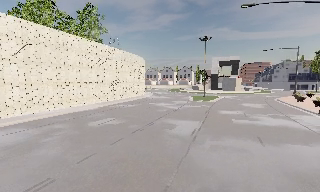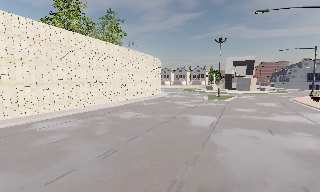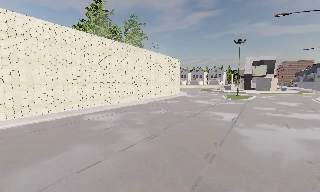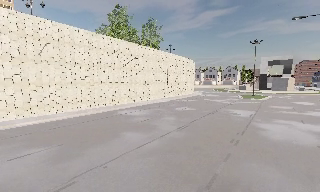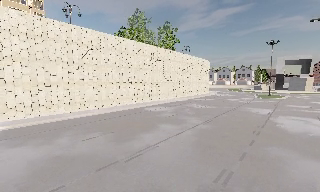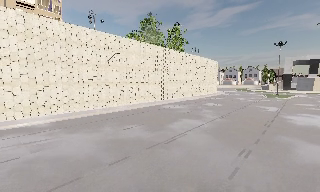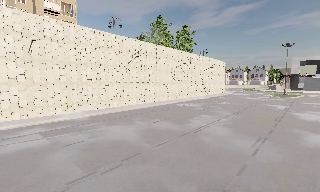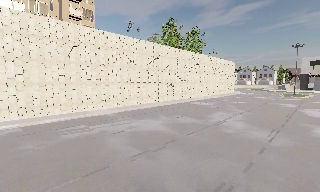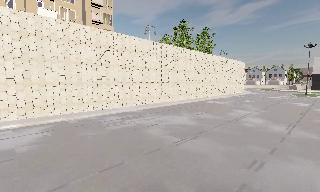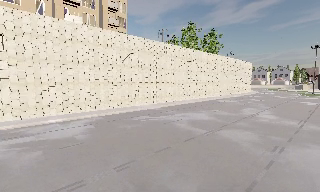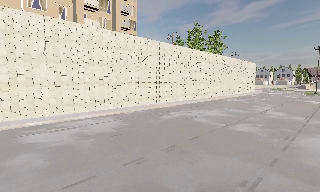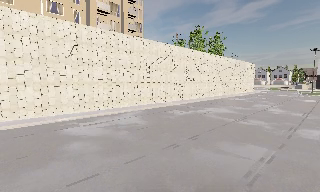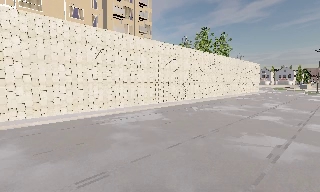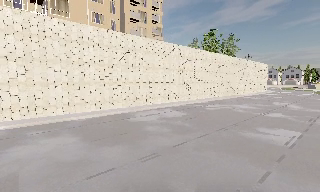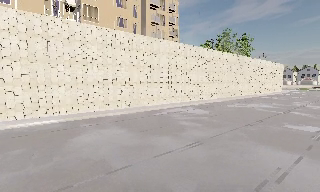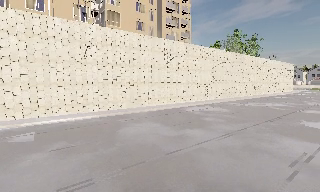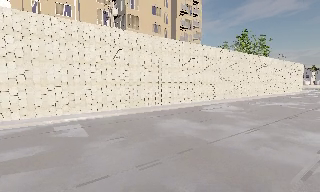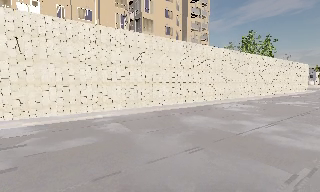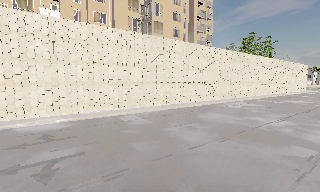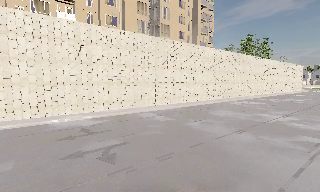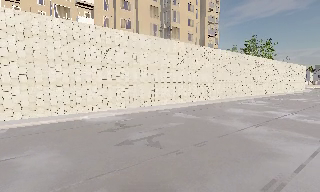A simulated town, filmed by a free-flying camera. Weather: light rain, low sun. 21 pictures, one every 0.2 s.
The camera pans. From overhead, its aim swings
counterclockwise.
The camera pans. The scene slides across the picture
to the right.
0.0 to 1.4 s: The camera swings to its left by about 25 degrees, and the scene slides to the right. It travels backward and to its left, about 16 m, so what stands in front gets smaller.
1.4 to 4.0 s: The scene slides to the right, as the camera pans about 10 degrees to its left. It travels to its left and backward, about 30 m, so close, fixed things drift to the right.
The film runs backward here.
